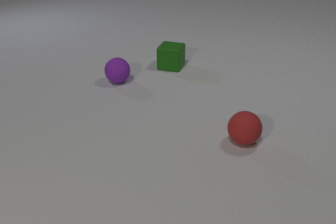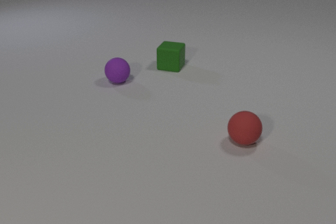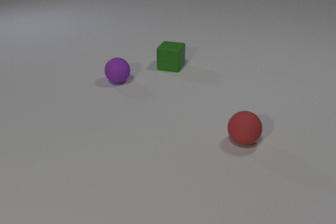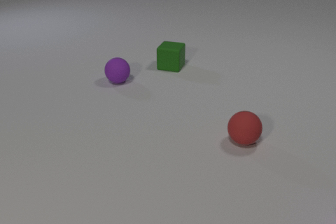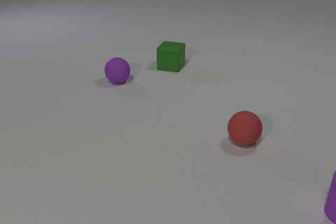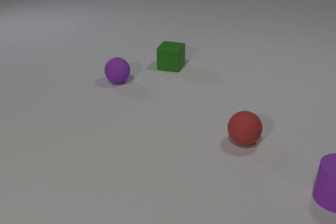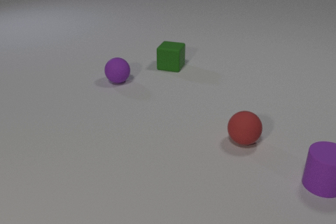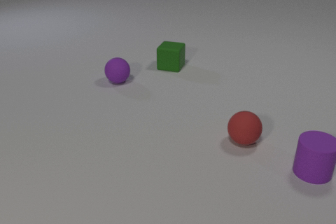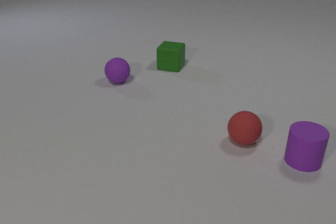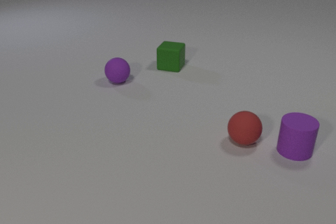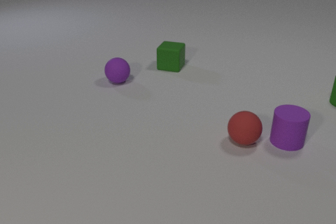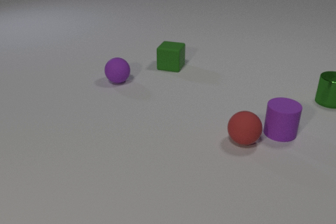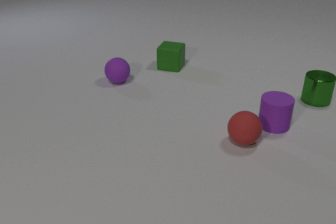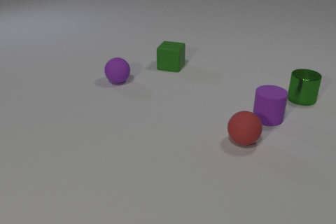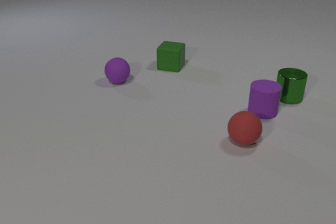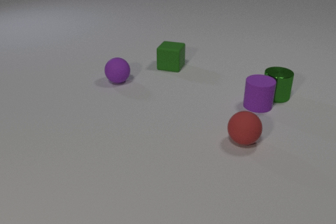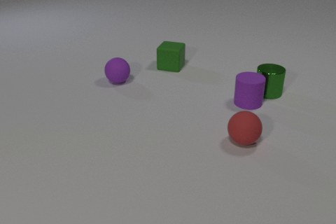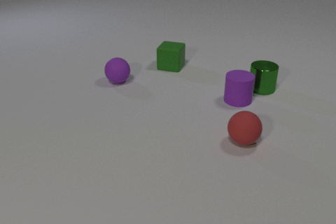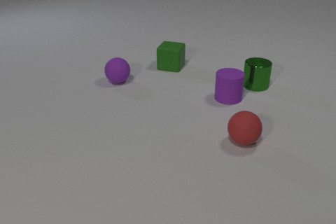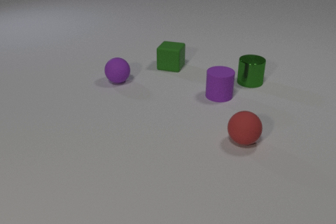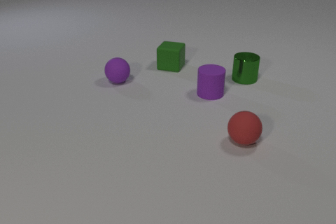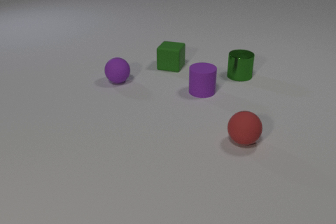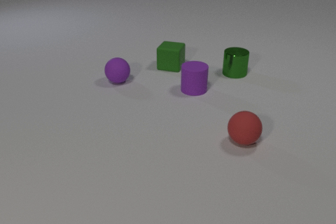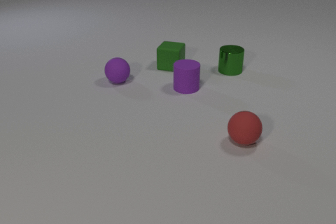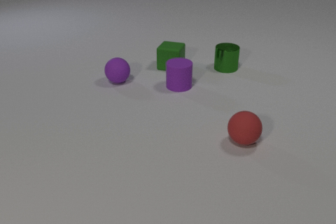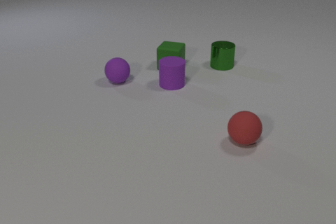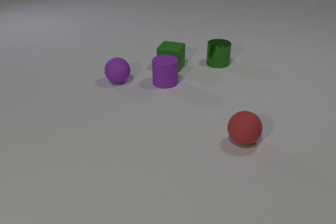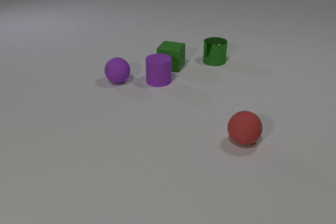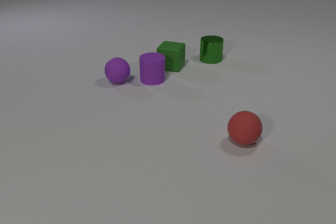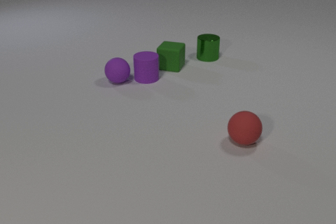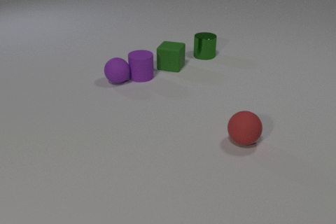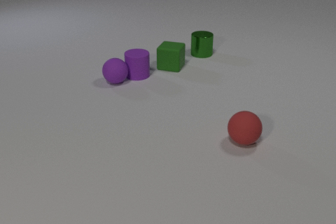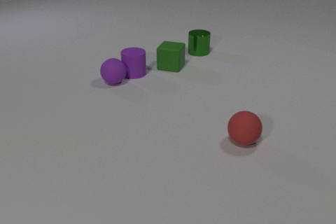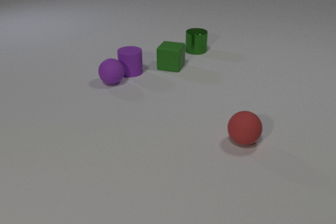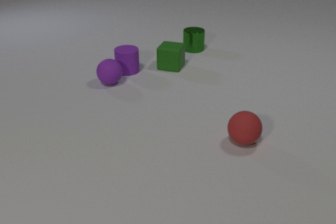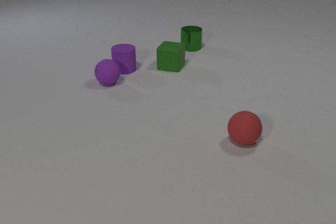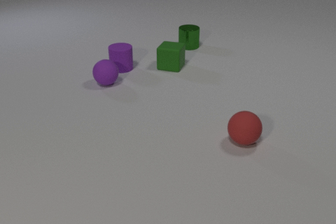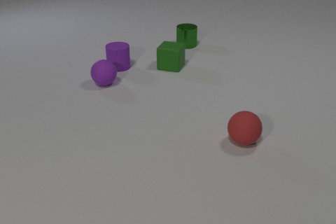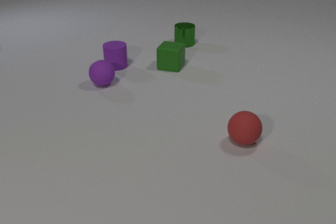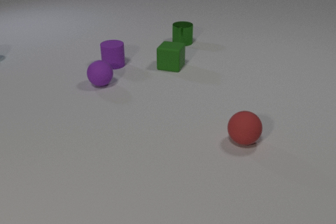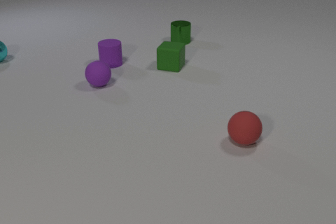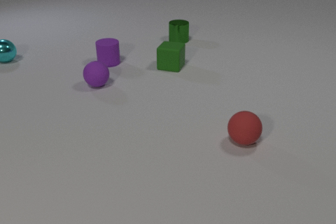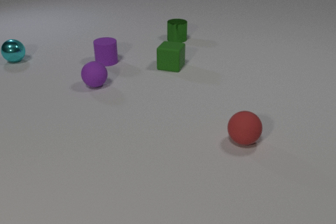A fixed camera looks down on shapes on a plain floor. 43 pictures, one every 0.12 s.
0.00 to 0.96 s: The purple rubber cylinder comes in at the right edge, slides away from the camera and to the left.
0.96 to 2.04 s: The purple rubber cylinder slides away from the camera and to the left. The green metal cylinder comes in at the right edge, slides to the left. The purple rubber cylinder and the green metal cylinder collide.
2.04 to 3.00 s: The purple rubber cylinder slides to the left and away from the camera. The green metal cylinder slides away from the camera and to the left.
3.00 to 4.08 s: The purple rubber cylinder slides to the left and away from the camera. The green metal cylinder slides away from the camera and to the left. The purple rubber sphere rolls to the left. The purple rubber cylinder and the purple rubber sphere collide.
4.08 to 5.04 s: The purple rubber cylinder slides away from the camera and to the left. The green metal cylinder slides away from the camera and to the left. The purple rubber sphere rolls to the left. The cyan metal sphere comes in at the left edge, rolls to the right.
How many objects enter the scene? 3.
What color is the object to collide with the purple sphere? purple.
How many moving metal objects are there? 2.
